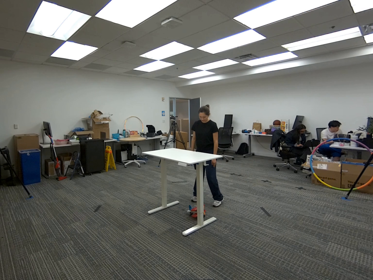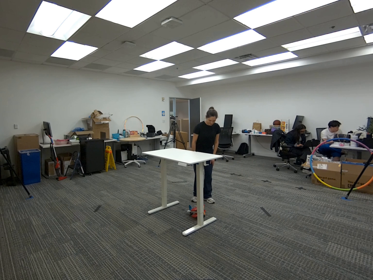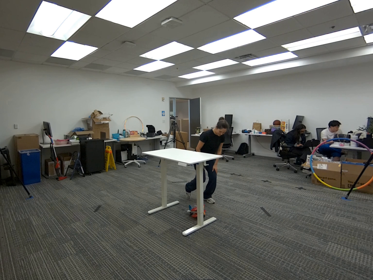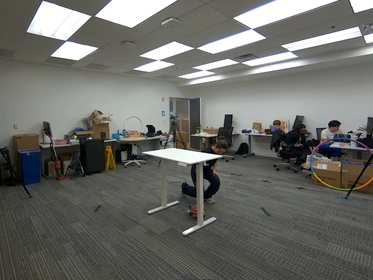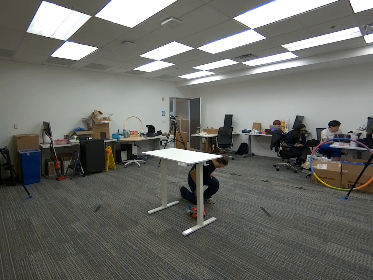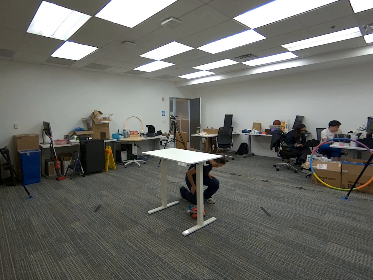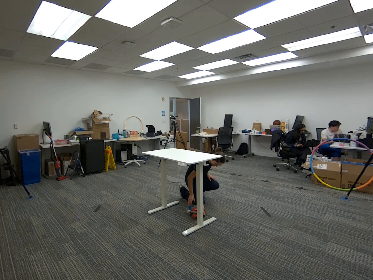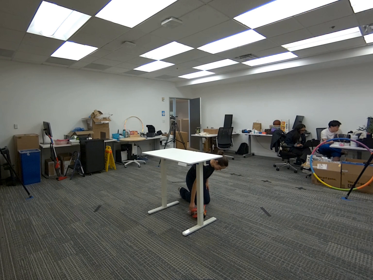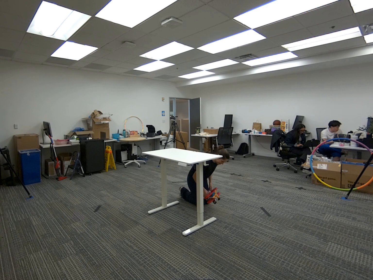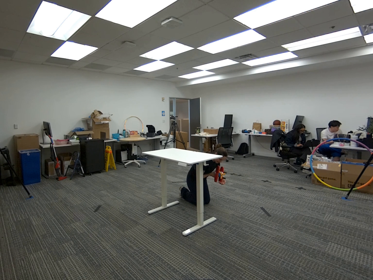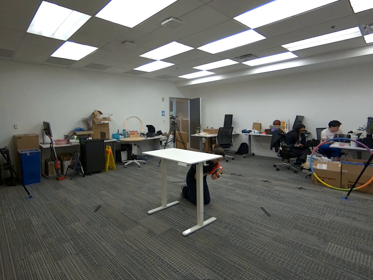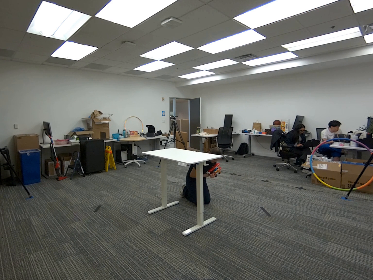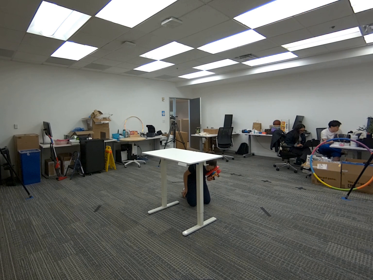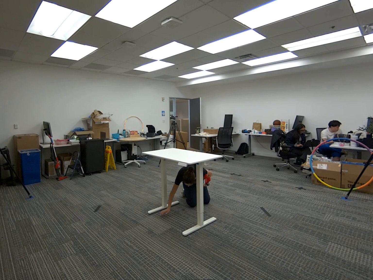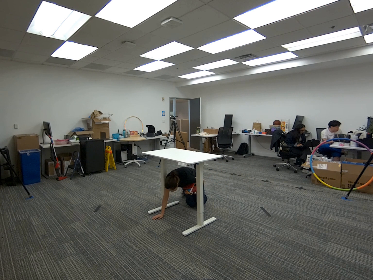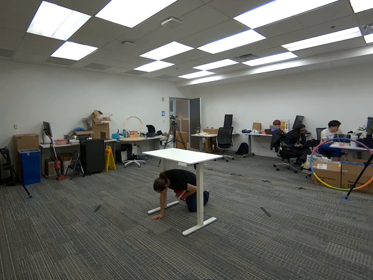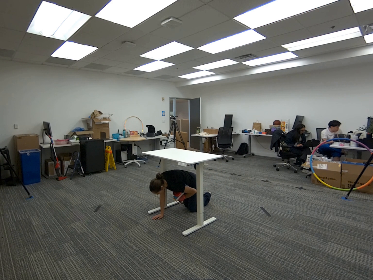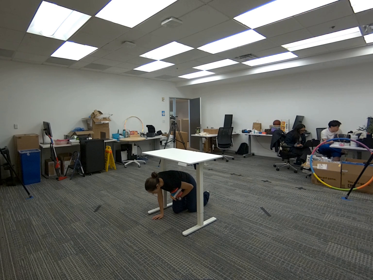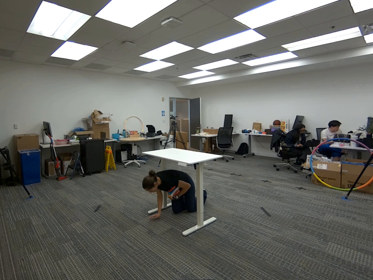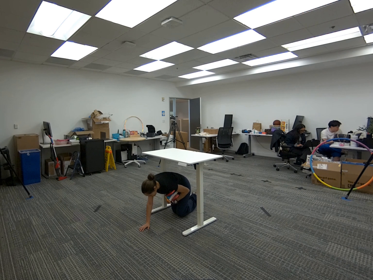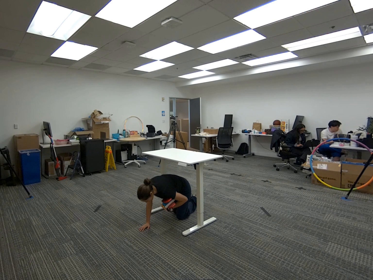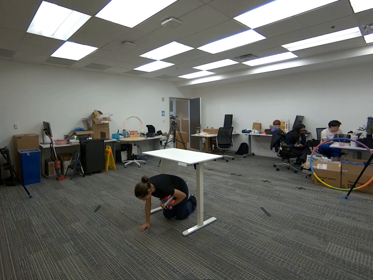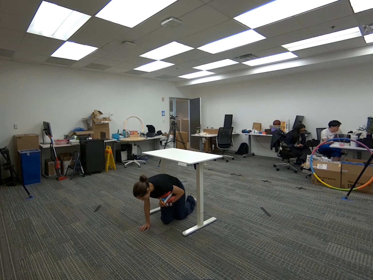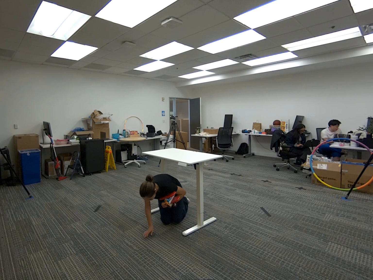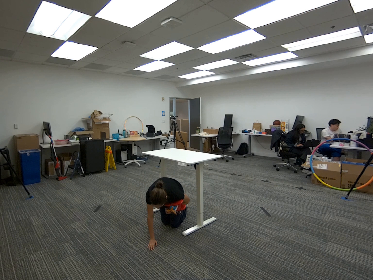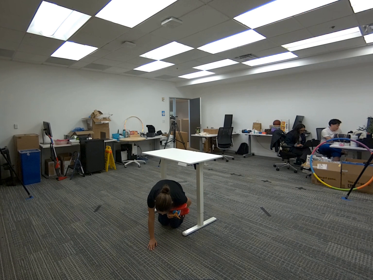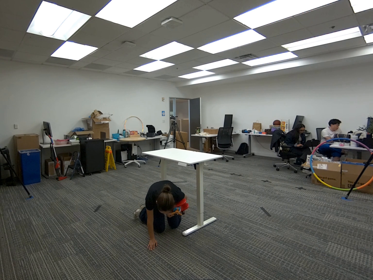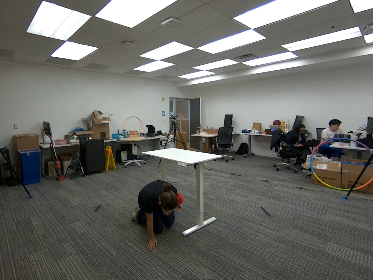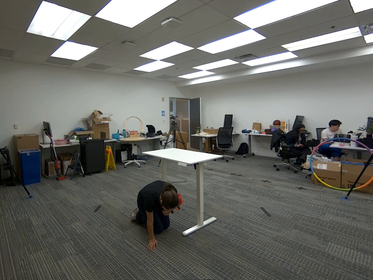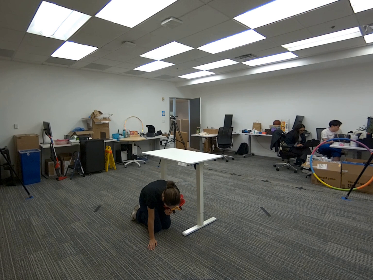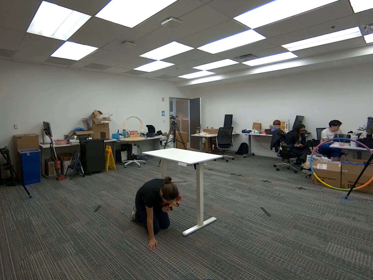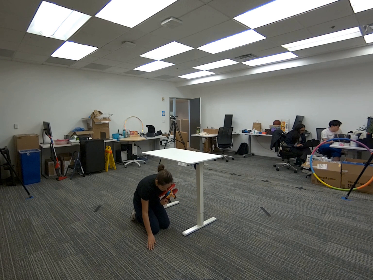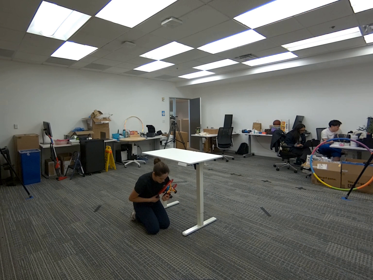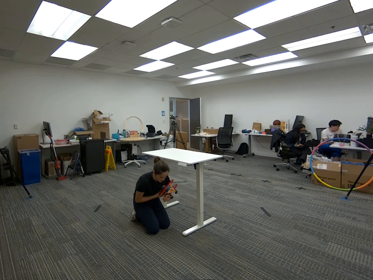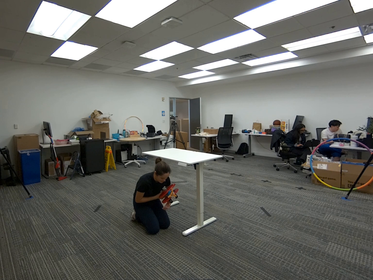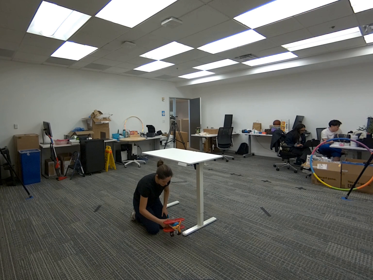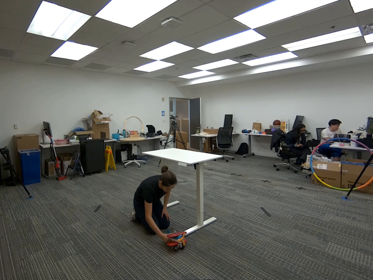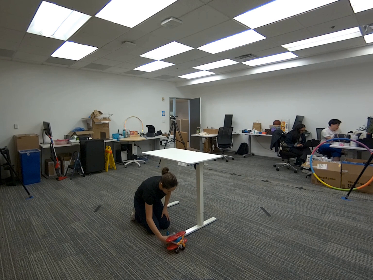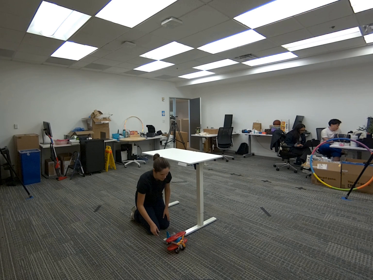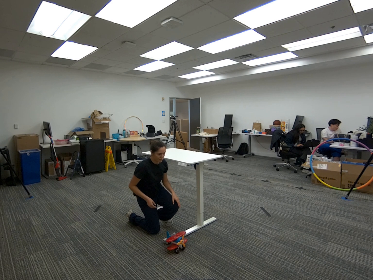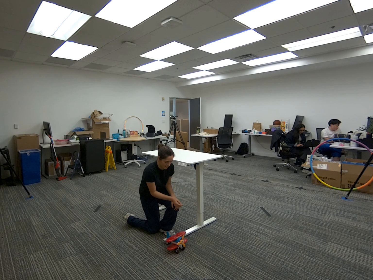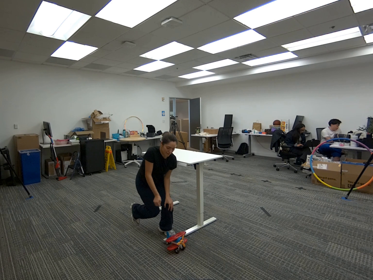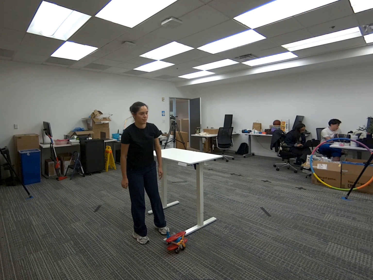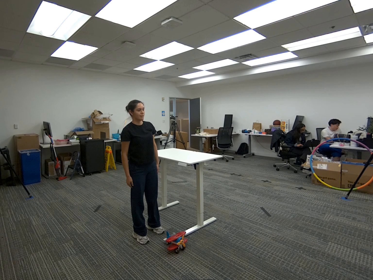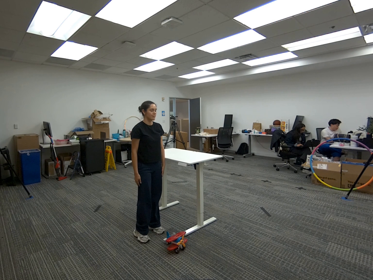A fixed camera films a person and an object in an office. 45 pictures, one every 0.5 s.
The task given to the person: Walk to the airplane on the ground, pick it up with your right hand, tuck it under your left arm, and crawl under and through the desk. Place the airplane back on the ground.
